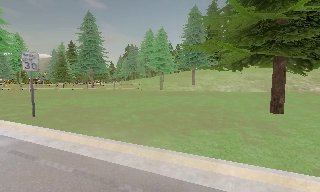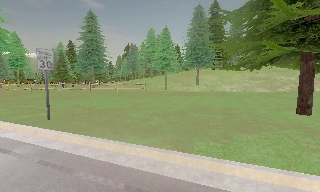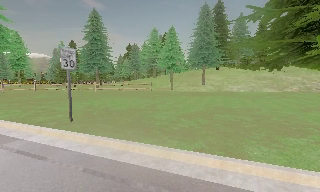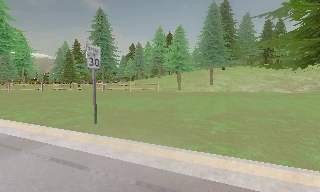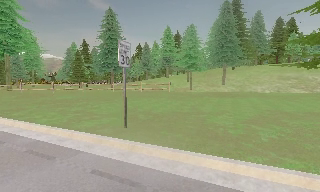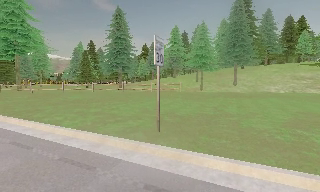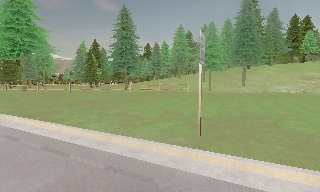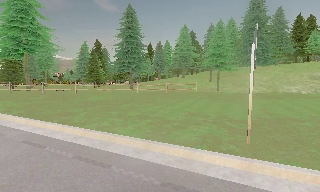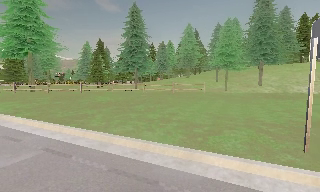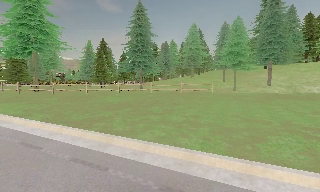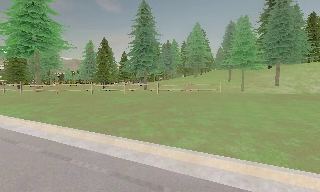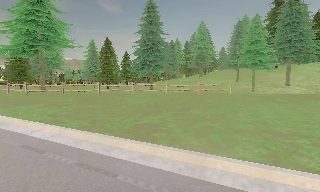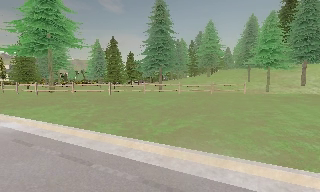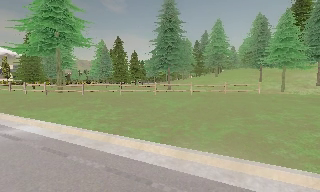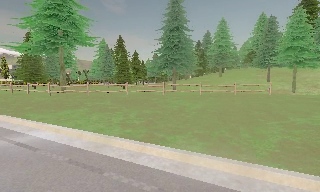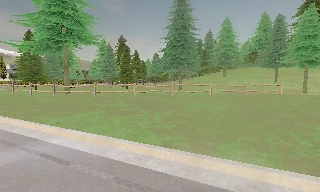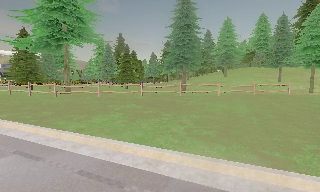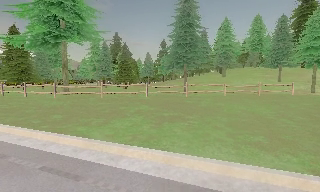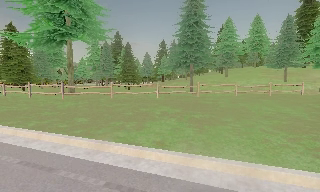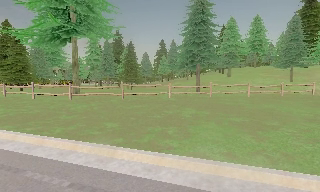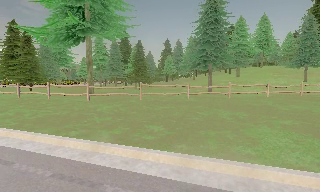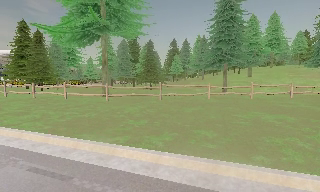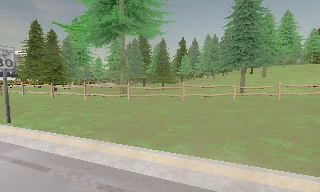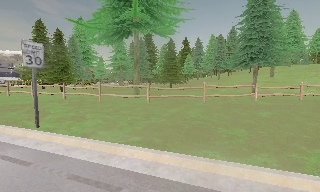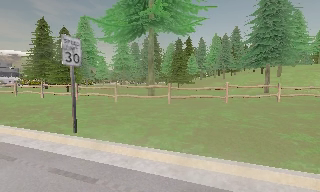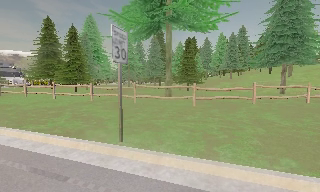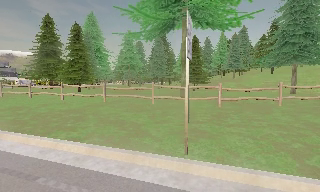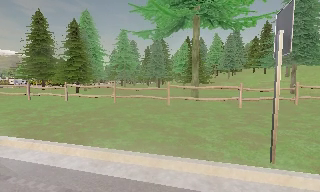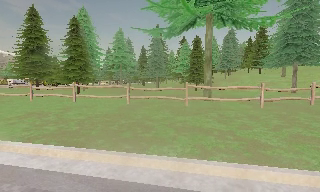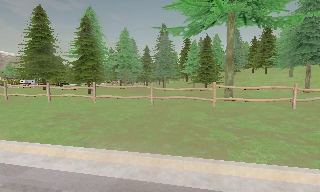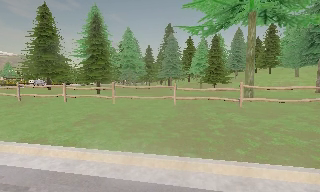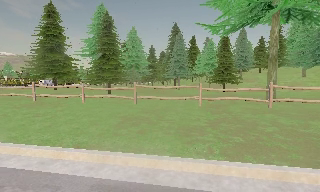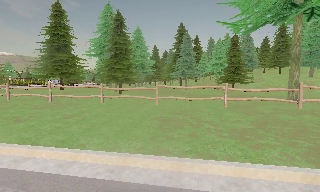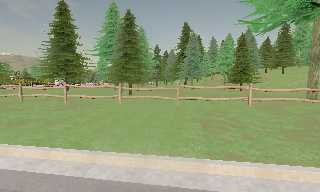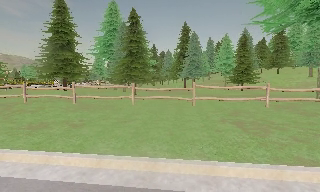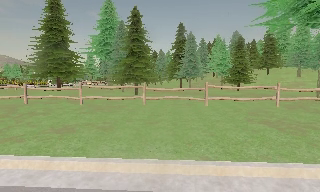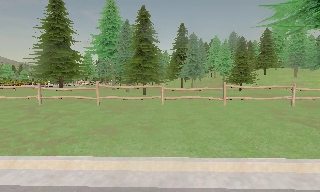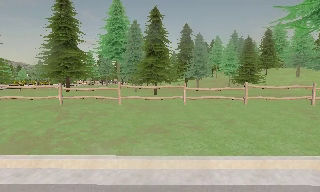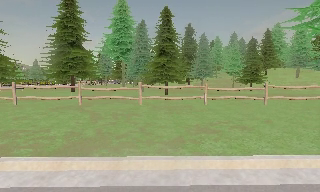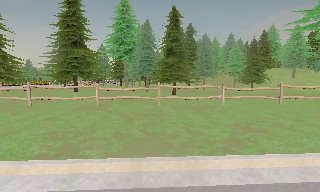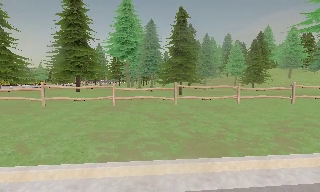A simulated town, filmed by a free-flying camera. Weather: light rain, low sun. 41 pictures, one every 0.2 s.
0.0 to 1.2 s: The camera travels to its left, about 6 m, so close, fixed things drift to the right.
1.2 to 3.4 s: The camera travels to its left and forward, about 13 m, so close, fixed things drift to the right.
3.4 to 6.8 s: The camera pans to its right, which is clockwise from overhead, by about 15 degrees. It travels to its left, about 25 m, so close, fixed things drift to the right.
6.8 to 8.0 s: The camera pans to its right, which is clockwise from overhead, by about 10 degrees. It travels to its left, about 9 m, so close, fixed things drift to the right.
The film runs forward here.
